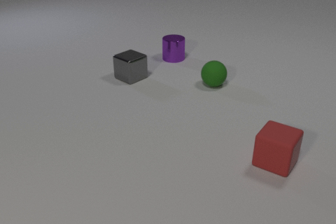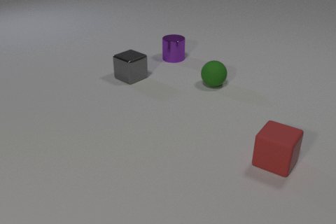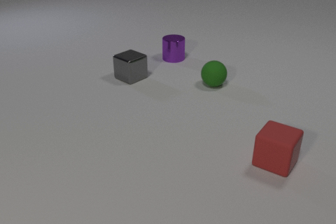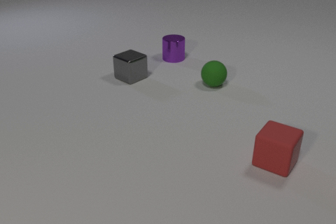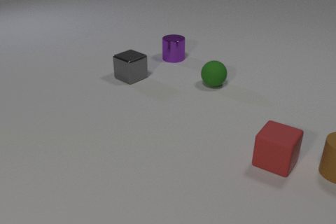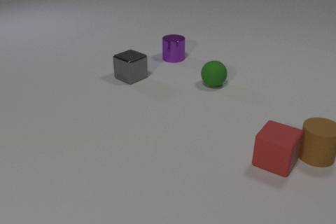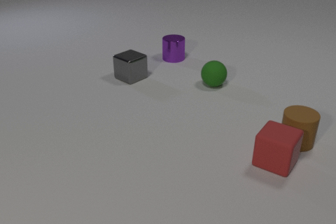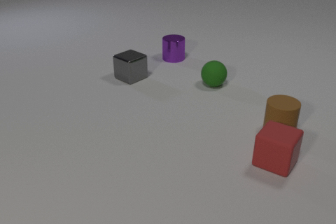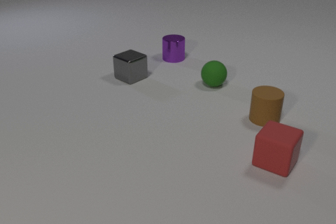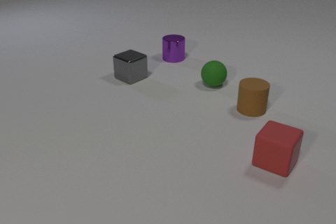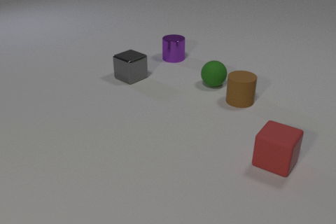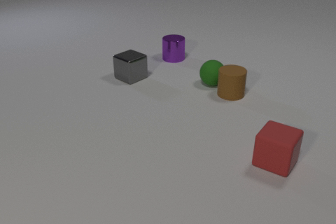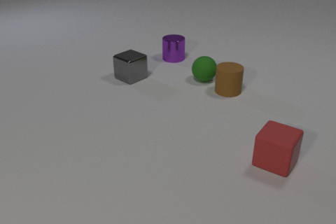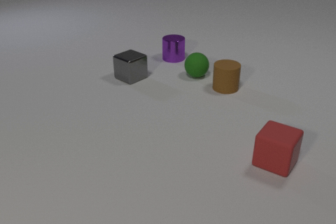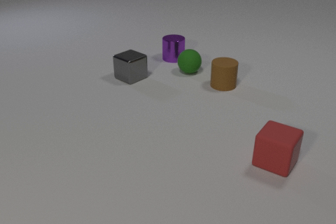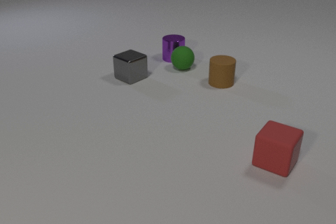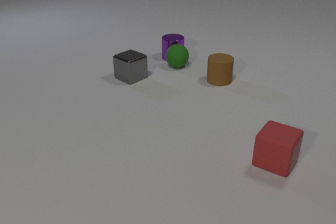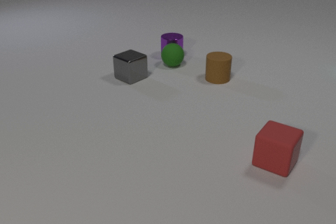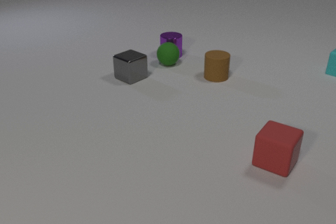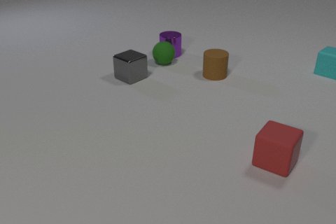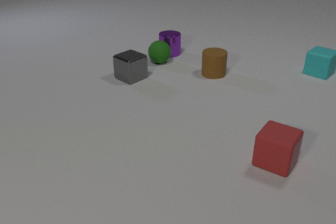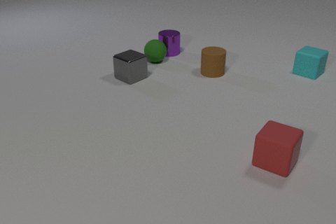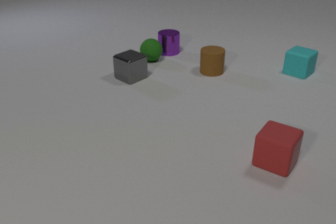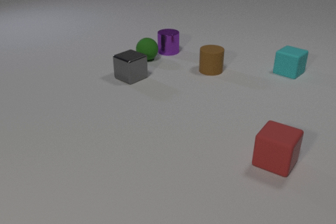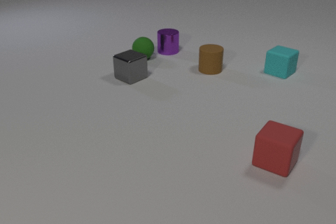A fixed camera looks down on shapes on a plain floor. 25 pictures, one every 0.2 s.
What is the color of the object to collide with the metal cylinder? green.
What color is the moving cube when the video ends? cyan.
What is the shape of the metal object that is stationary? cube.
0.0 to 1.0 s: The brown rubber cylinder comes in at the right edge, slides to the left and away from the camera.
1.0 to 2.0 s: The brown rubber cylinder slides away from the camera and to the left.
2.0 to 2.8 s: The brown rubber cylinder slides away from the camera and to the left. The green rubber sphere rolls away from the camera and to the left. The brown rubber cylinder and the green rubber sphere collide.
2.8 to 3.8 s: The brown rubber cylinder slides away from the camera. The green rubber sphere rolls to the left and away from the camera. The cyan rubber cube comes in at the right edge, slides to the left. The purple metal cylinder slides away from the camera. The green rubber sphere and the purple metal cylinder collide.
3.8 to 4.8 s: The brown rubber cylinder slides away from the camera. The green rubber sphere rolls to the left and away from the camera. The cyan rubber cube slides to the left. The purple metal cylinder slides away from the camera.
